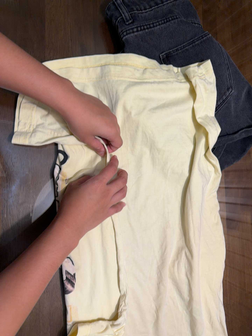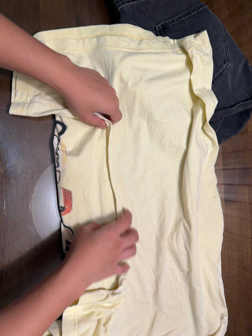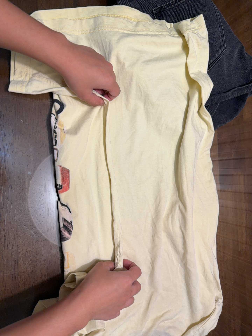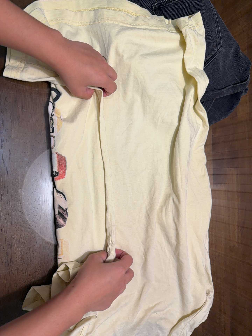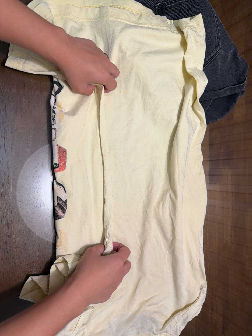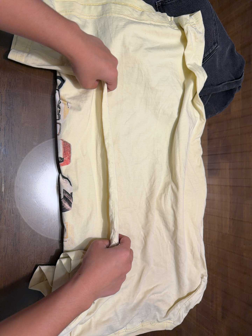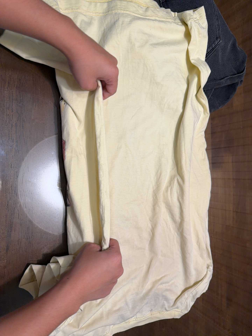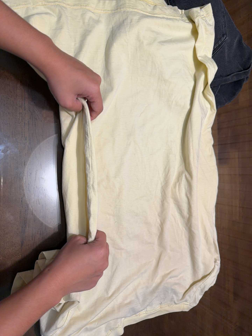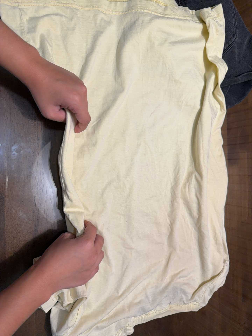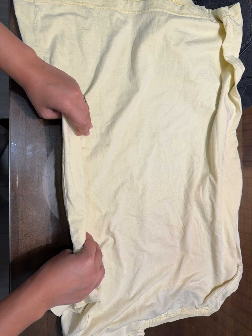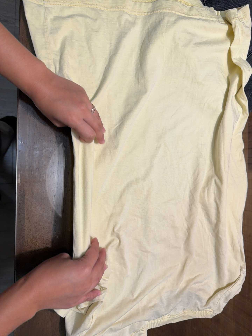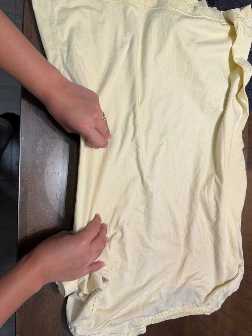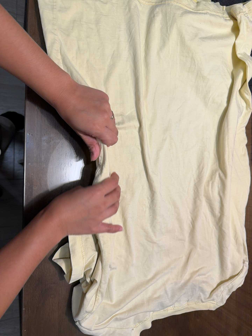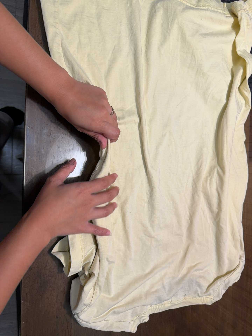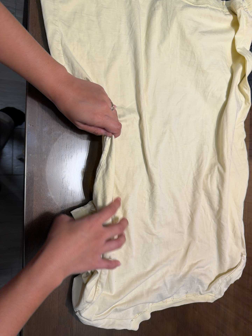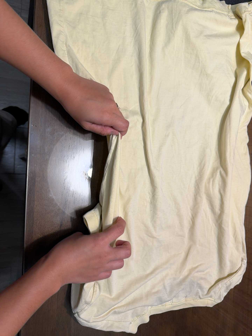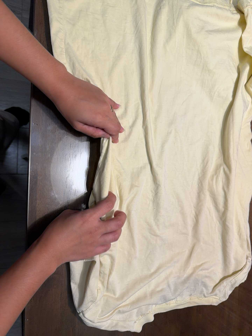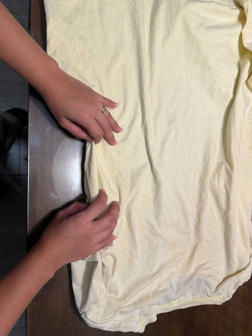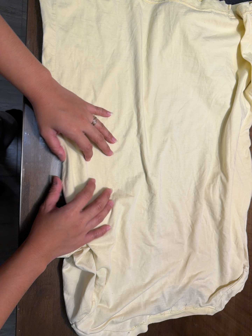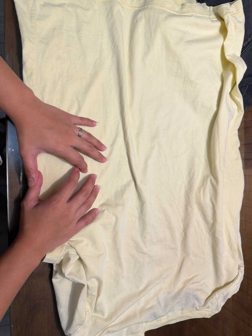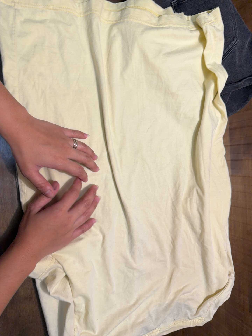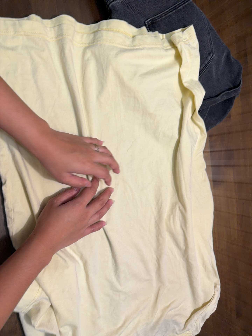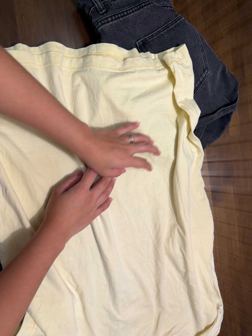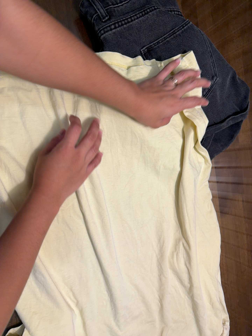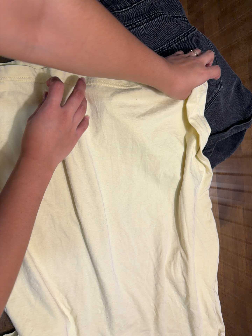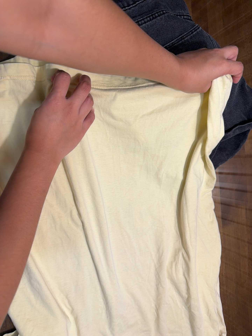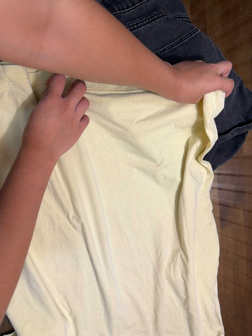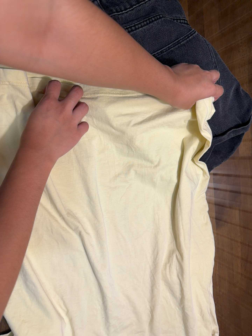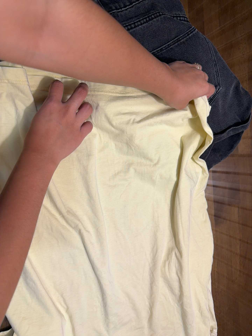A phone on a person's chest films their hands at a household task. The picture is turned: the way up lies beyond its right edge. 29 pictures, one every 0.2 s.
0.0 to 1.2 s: The camera travels toward the bottom of its view, about 14 cm, so close, fixed things drift upward.
1.2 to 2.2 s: The camera travels to its left, about 5 cm, so close, fixed things drift to the right.
2.2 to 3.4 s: The camera shifts only a little, or ends up much as it began.
3.4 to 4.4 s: The camera travels toward the top of its view and to its right, about 18 cm, so close, fixed things drift downward. It rolls about its line of sight by about 10 degrees, and the scene rotates counterclockwise.
4.4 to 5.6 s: The camera travels toward the top of its view, about 6 cm.
The film runs backward here.
